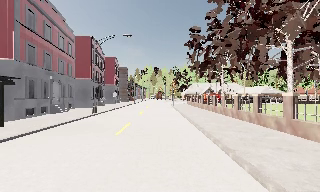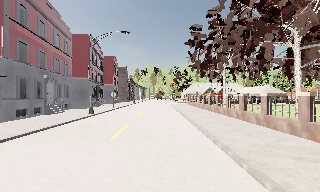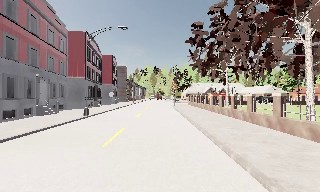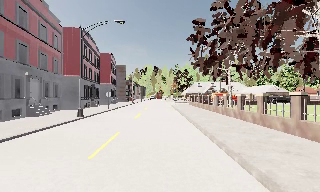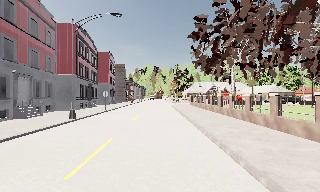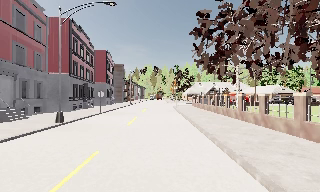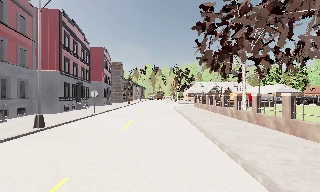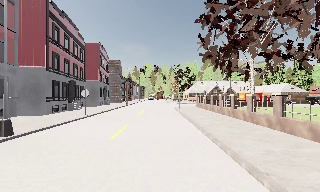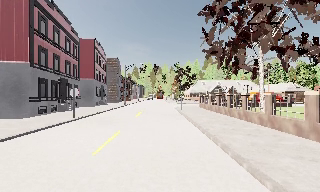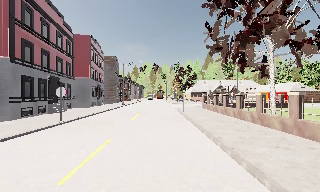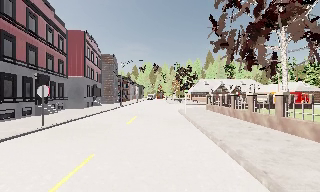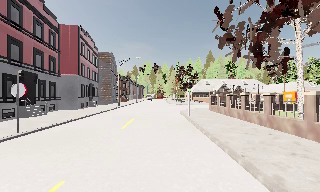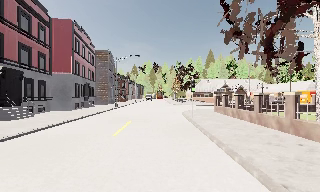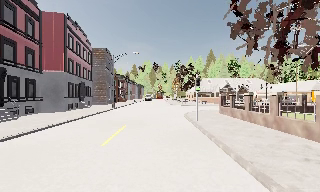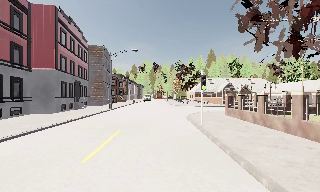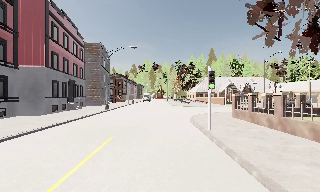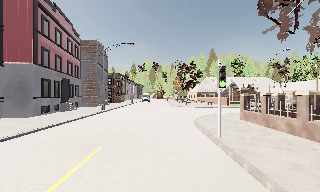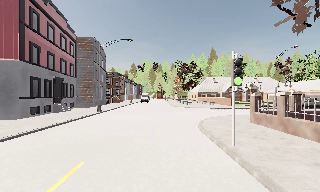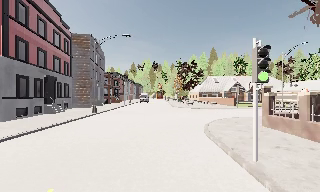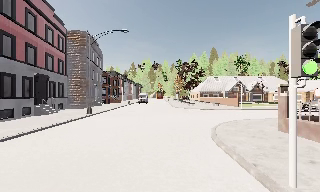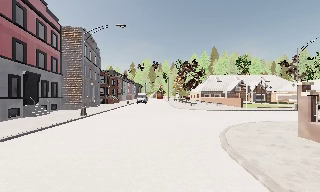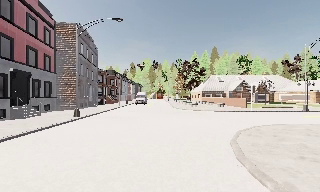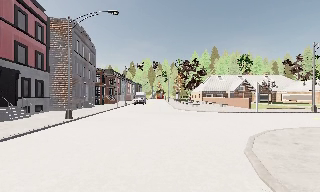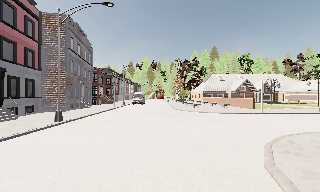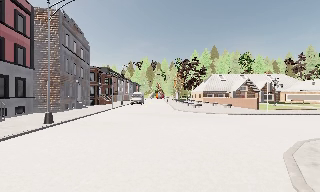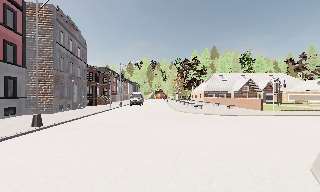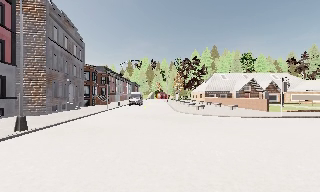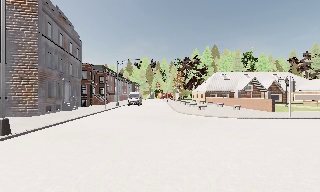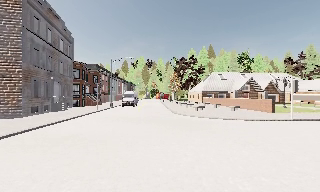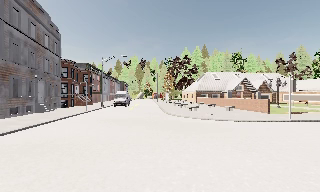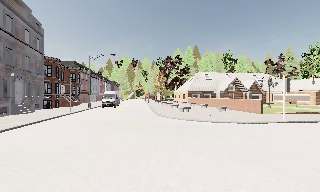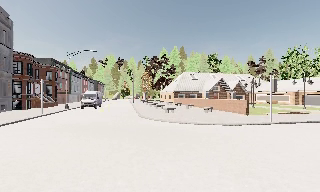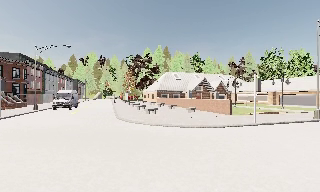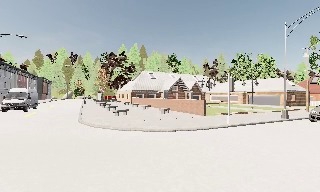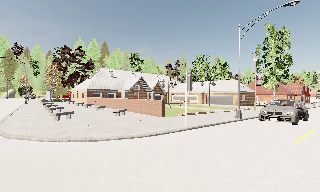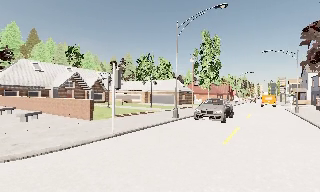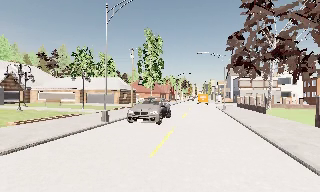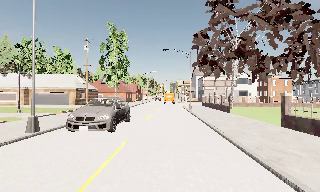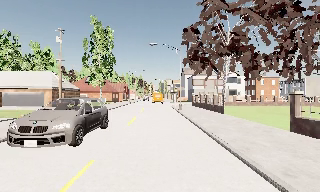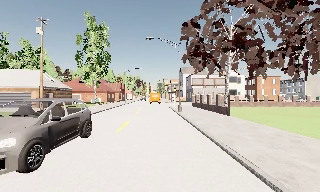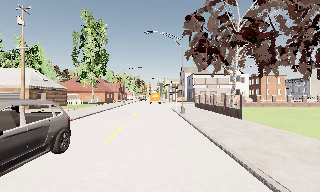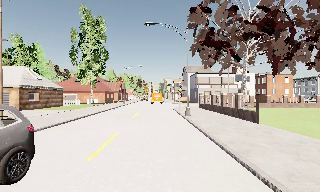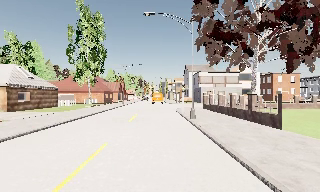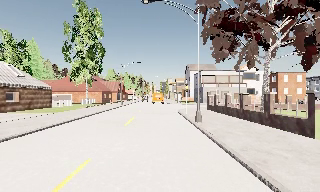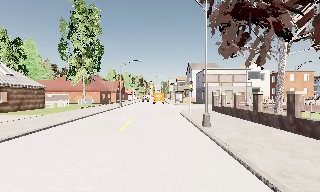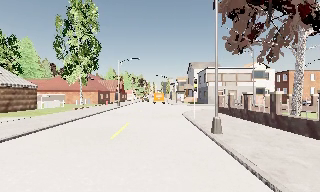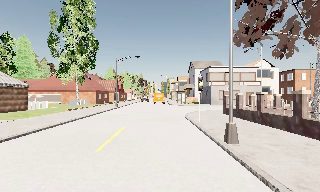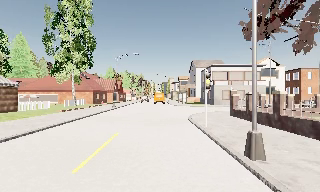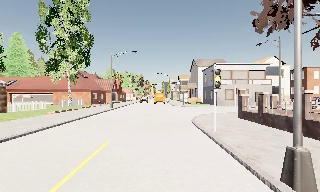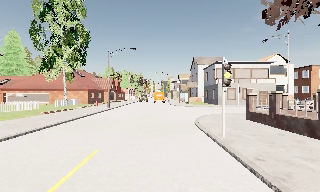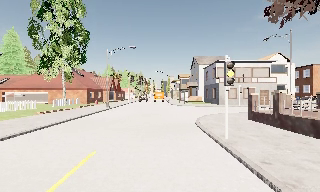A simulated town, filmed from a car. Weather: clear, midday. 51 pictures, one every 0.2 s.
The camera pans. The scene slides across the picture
to the left.
The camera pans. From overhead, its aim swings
clockwise.
0.0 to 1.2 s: The camera travels forward, about 7 m, so what stands in front looms larger. It gains speed.
1.2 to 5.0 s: The camera travels forward, about 25 m, so what stands in front looms larger. It loses speed.
5.0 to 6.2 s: The camera pans to its right, which is clockwise from overhead, by about 10 degrees. It travels forward, about 5 m, so what stands in front looms larger.
6.2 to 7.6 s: The scene slides to the left, as the camera pans about 80 degrees to its right. It travels forward, about 12 m. It gains speed.
7.6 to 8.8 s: The camera travels forward, about 10 m, so what stands in front looms larger.
8.8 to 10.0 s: The camera travels forward, about 7 m, so what stands in front looms larger. It loses speed.
The film runs forward here.
